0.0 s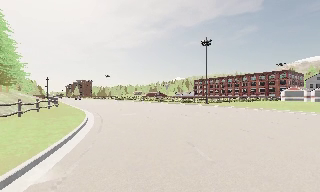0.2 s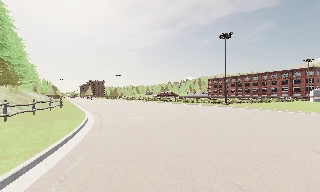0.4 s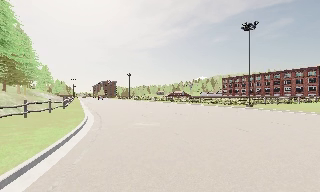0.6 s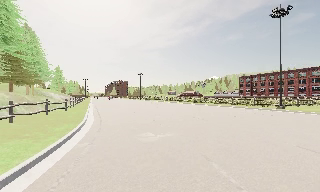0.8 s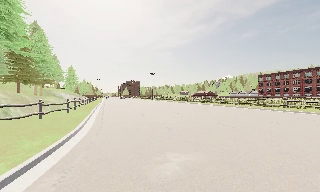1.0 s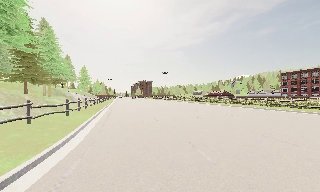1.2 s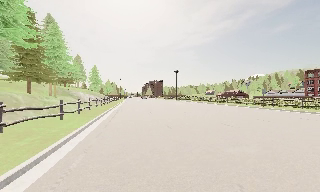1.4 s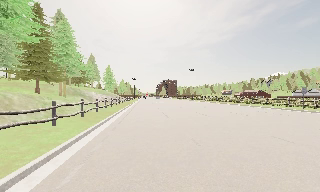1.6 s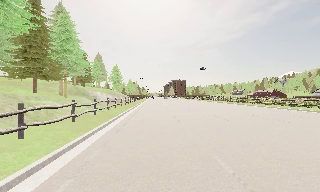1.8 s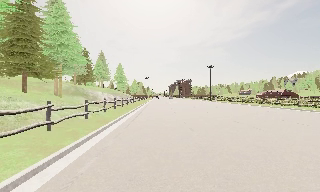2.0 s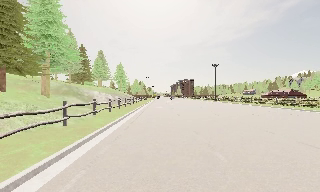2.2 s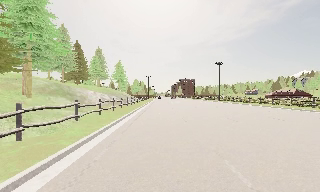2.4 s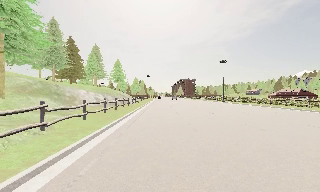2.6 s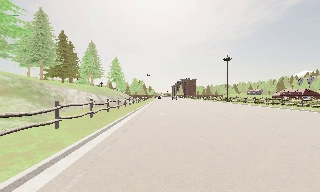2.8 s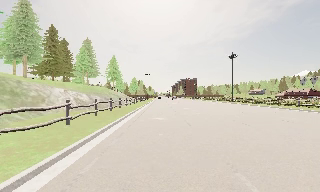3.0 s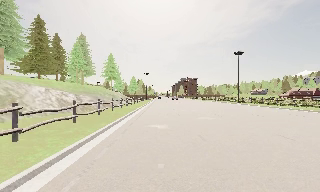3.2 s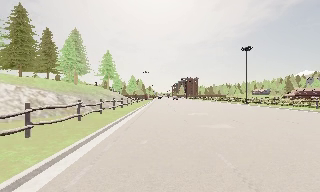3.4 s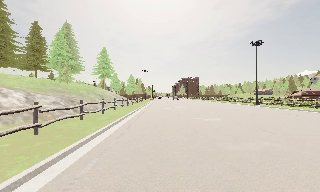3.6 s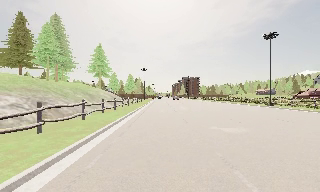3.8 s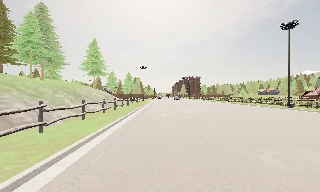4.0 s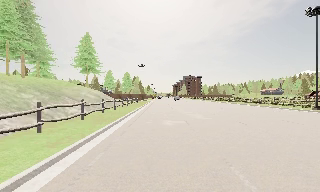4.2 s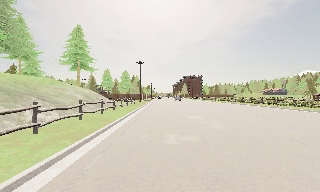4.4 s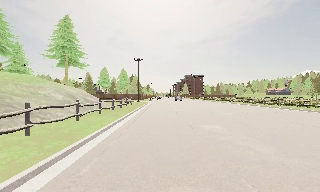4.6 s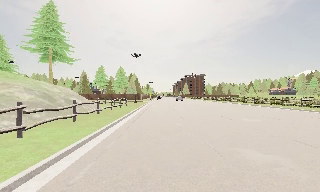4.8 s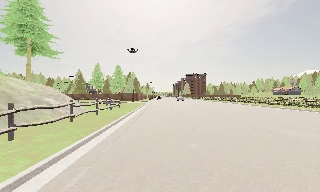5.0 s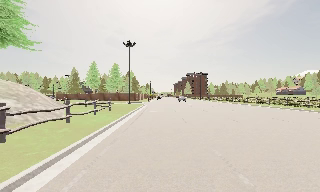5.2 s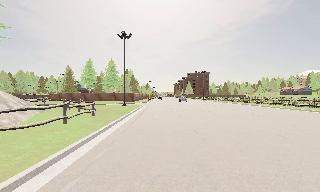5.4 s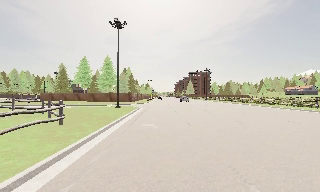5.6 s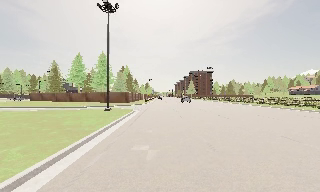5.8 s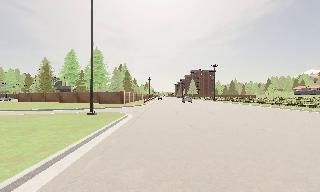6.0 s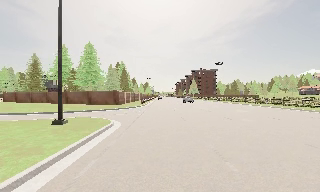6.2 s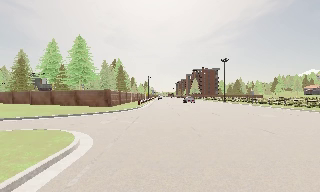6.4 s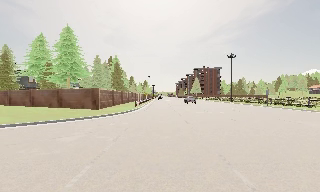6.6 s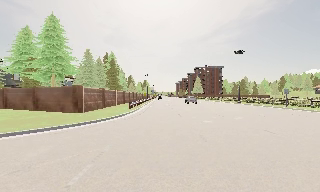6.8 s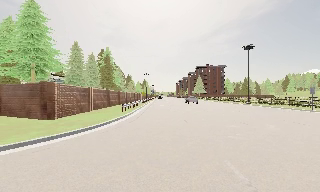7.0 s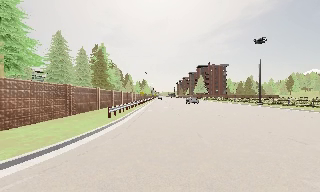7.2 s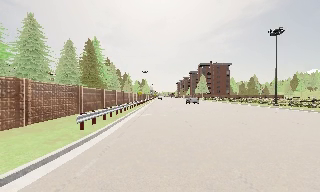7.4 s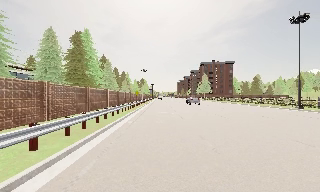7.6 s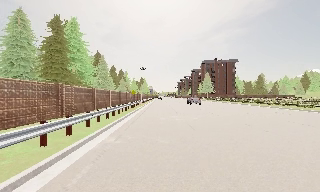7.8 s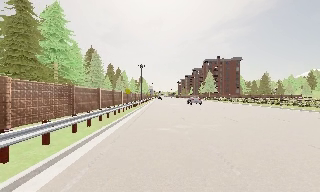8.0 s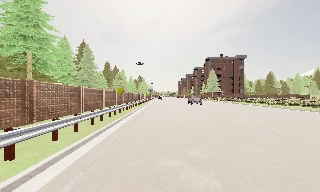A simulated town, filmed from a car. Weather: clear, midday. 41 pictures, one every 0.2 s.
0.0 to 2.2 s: The scene slides to the right, as the camera pans about 35 degrees to its left. It travels forward, about 30 m.
2.2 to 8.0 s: The camera travels forward, about 115 m, so what stands in front looms larger.
The film runs forward here.
